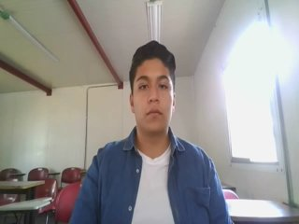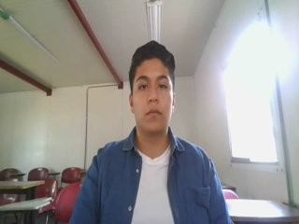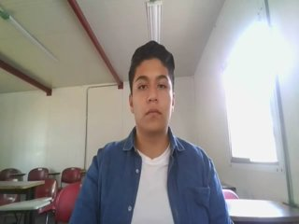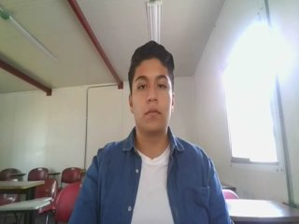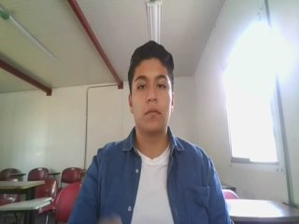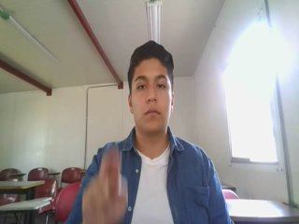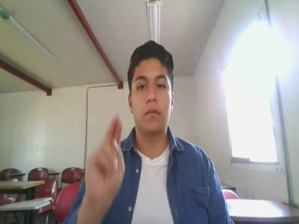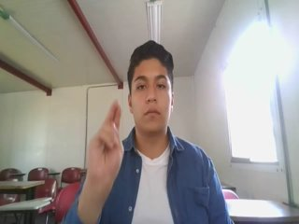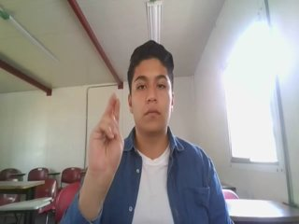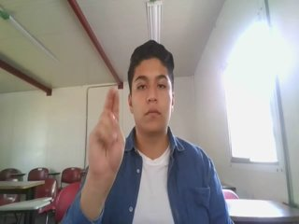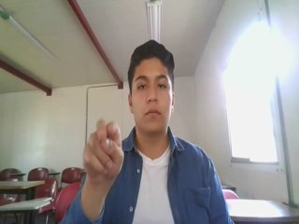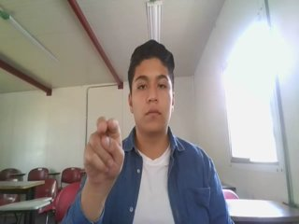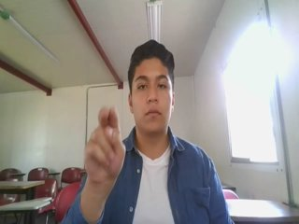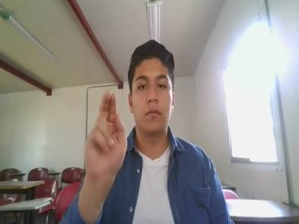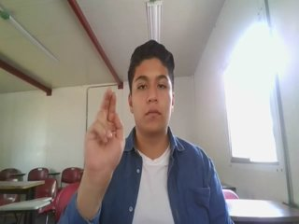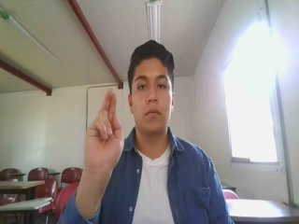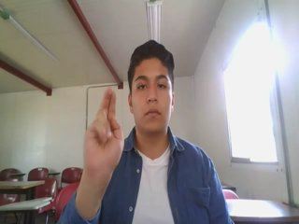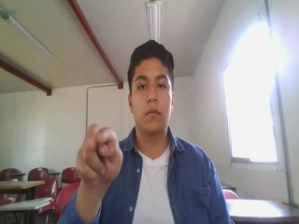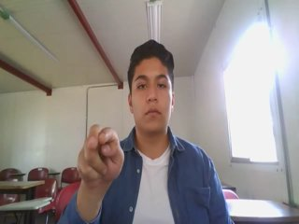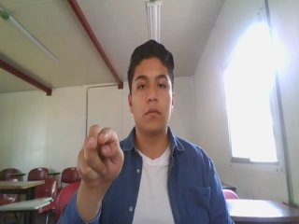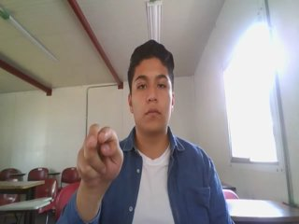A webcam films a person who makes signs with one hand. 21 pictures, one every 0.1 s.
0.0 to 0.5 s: Non-gesture.
0.6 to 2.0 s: Double click with two fingers.
